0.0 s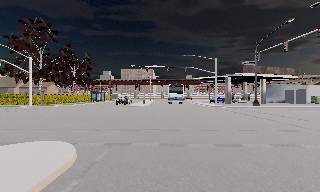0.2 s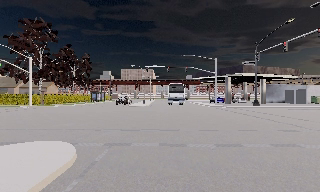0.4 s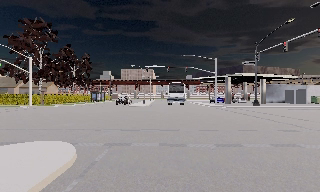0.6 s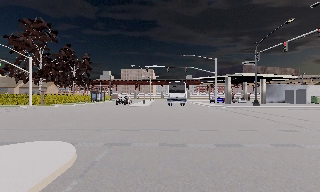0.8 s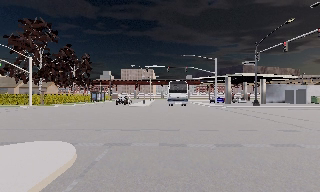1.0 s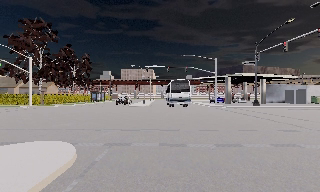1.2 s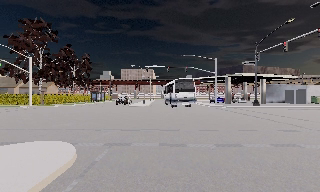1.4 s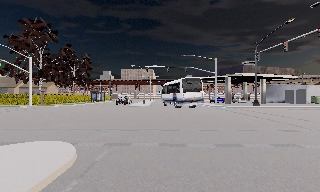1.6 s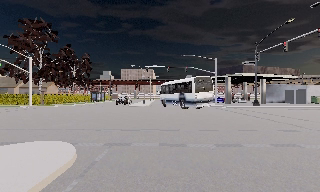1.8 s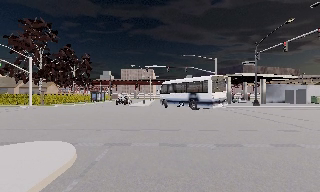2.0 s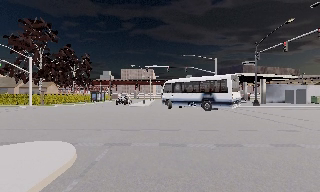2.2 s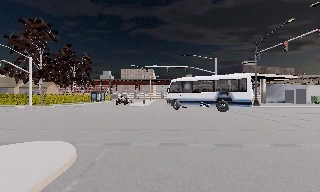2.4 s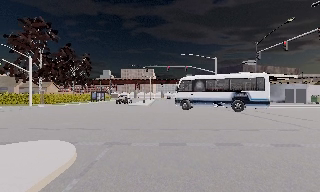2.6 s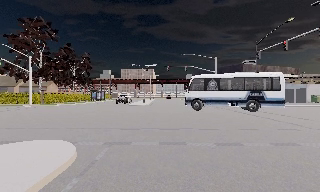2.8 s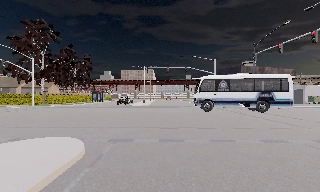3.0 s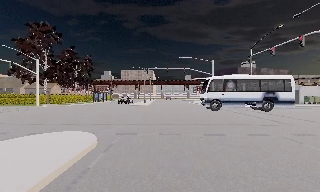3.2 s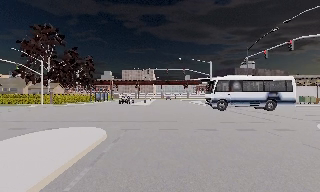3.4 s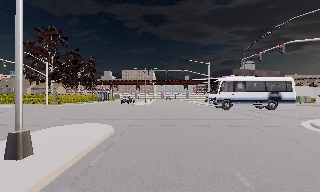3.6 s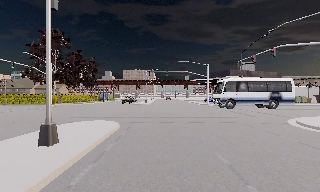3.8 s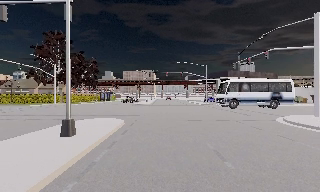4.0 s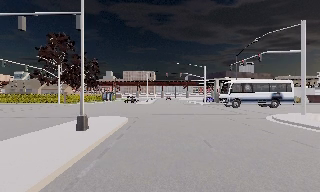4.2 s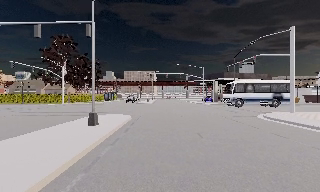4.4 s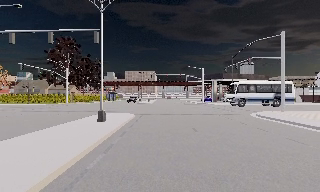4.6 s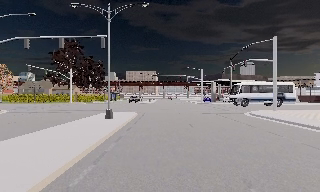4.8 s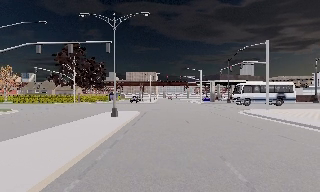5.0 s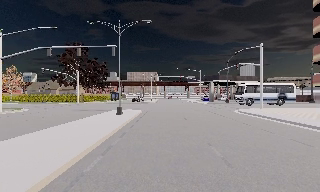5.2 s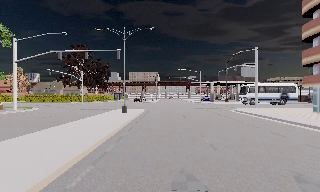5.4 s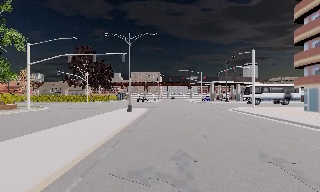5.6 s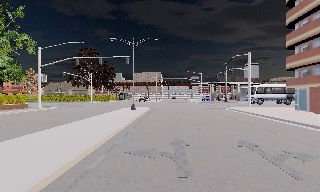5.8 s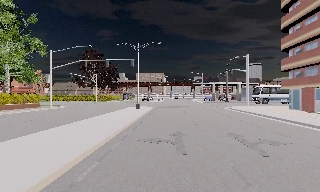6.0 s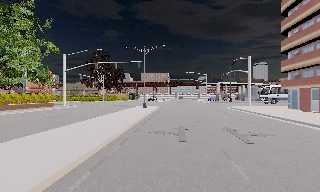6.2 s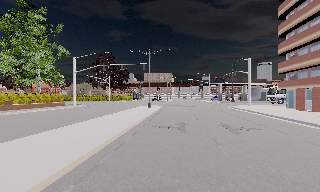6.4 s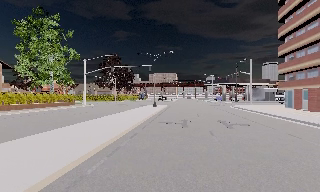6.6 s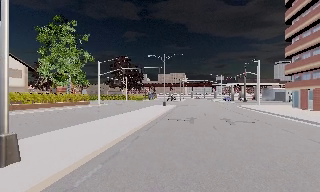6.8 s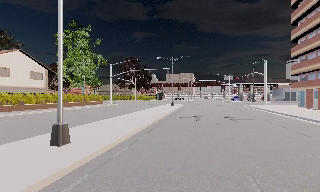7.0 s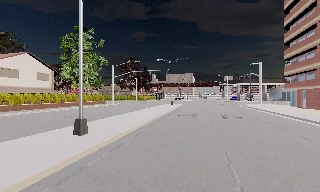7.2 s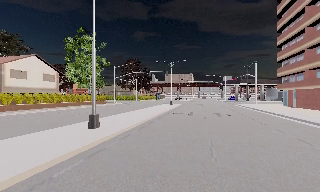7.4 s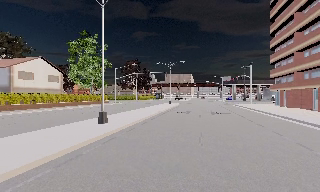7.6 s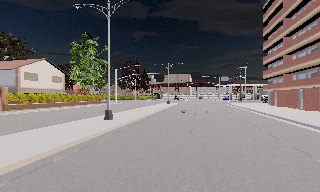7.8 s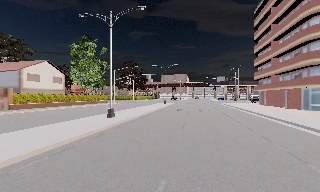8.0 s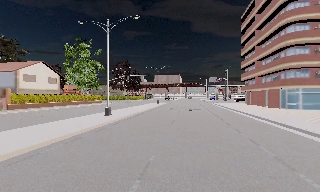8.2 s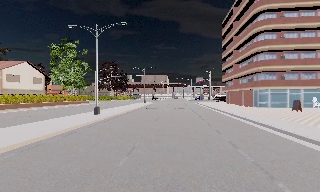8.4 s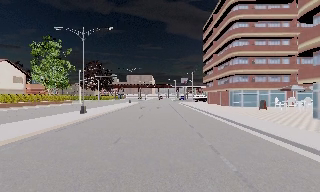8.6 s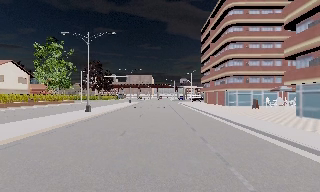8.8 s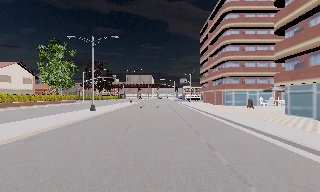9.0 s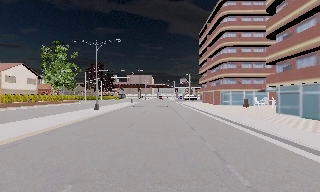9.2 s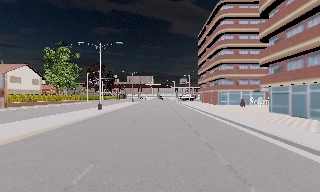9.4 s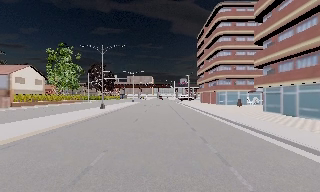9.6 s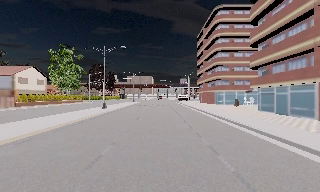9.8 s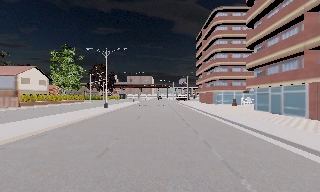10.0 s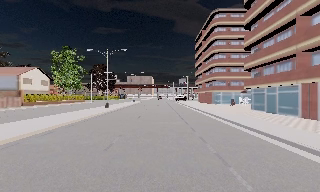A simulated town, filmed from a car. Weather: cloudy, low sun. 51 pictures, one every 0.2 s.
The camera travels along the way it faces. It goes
backward.
0.0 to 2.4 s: The camera keeps its place and its aim.
2.4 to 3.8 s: The camera travels backward, about 6 m, so what stands in front gets smaller. It gains speed.
3.8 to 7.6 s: The camera swings to its left by about 15 degrees, and the scene slides to the right. It travels backward, about 25 m, so what stands in front gets smaller.
7.6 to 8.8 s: The camera swings to its right by about 15 degrees, and the scene slides to the left. It travels backward, about 8 m, so what stands in front gets smaller.
8.8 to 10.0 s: The camera travels backward, about 5 m, so what stands in front gets smaller. It loses speed.
The film runs backward here.
